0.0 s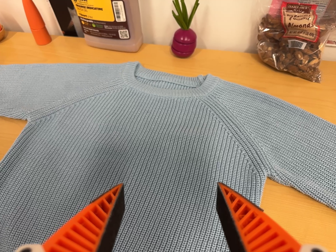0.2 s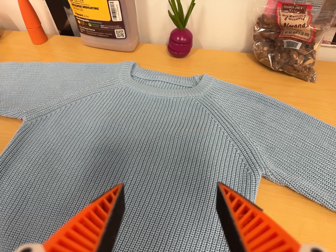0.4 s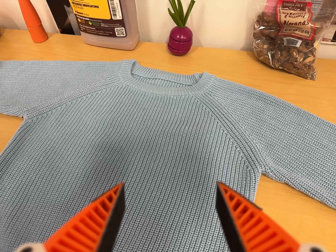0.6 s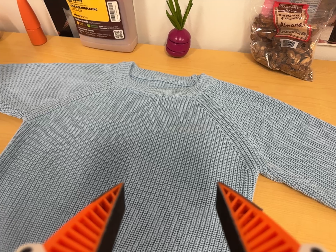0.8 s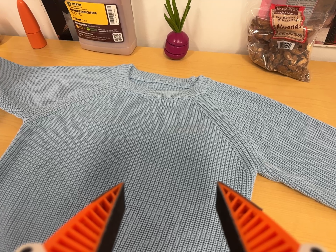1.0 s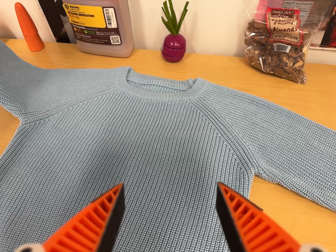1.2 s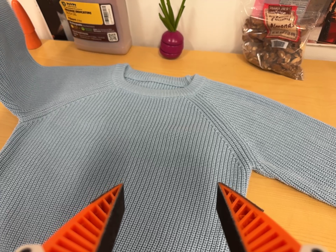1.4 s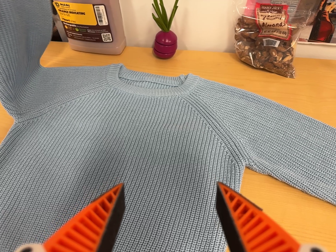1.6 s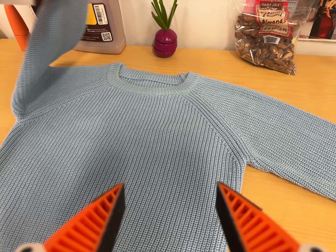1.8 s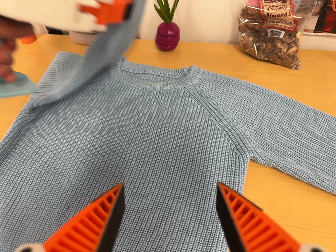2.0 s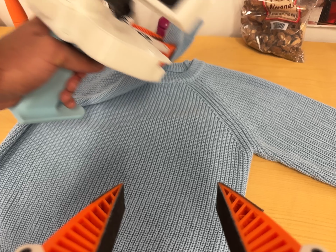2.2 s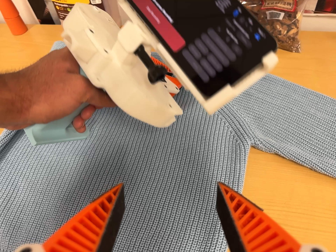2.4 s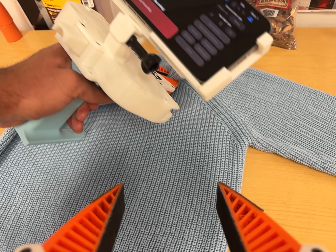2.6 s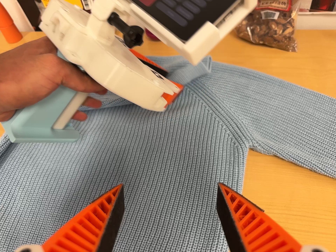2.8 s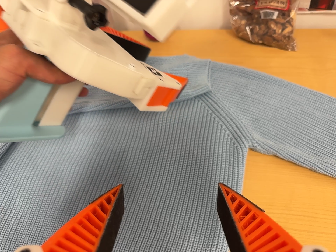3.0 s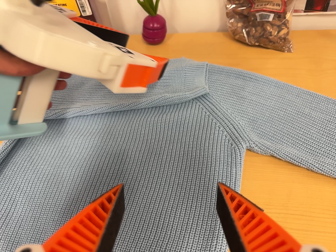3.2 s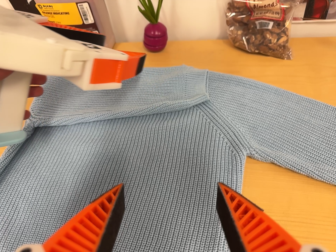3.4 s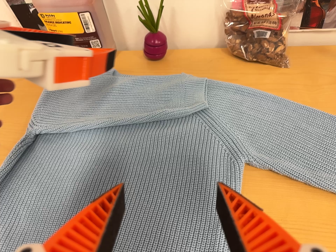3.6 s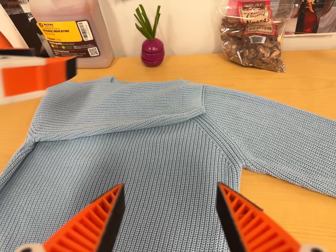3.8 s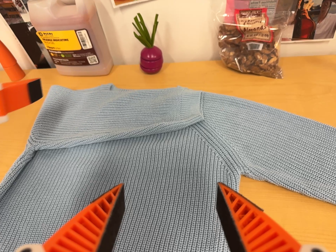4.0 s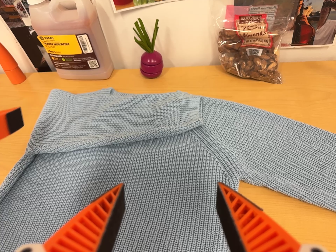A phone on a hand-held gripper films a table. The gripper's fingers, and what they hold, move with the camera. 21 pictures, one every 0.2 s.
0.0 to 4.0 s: The camera rolls about its line of sight by about 10 degrees, and the scene rotates counterclockwise.
The film runs forward here.
